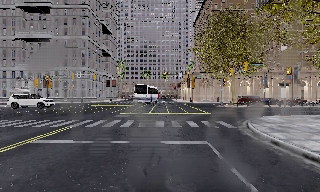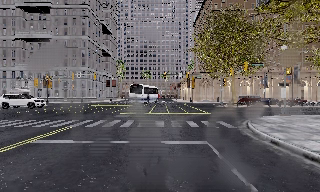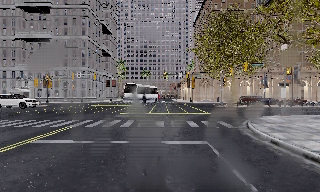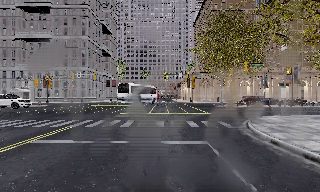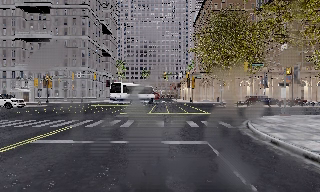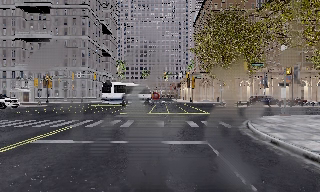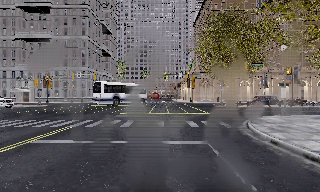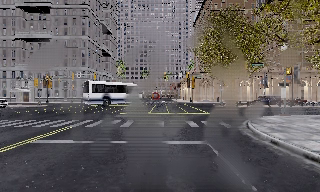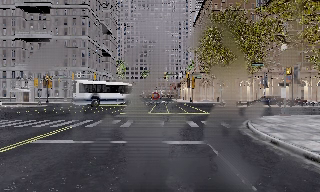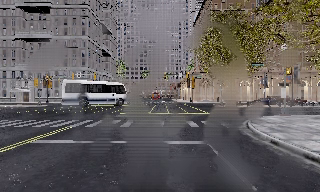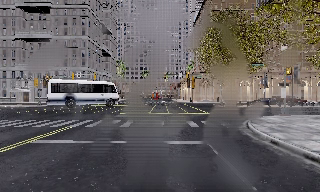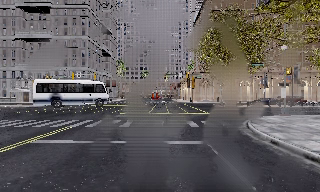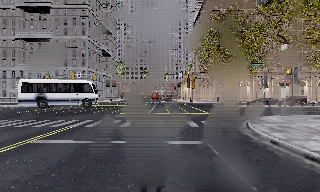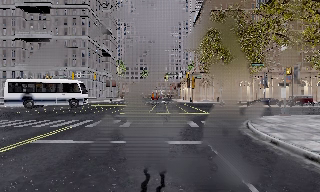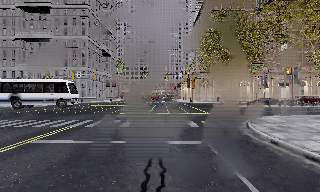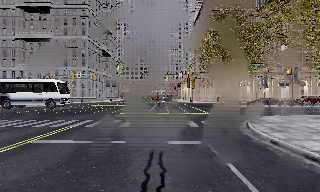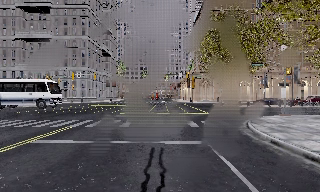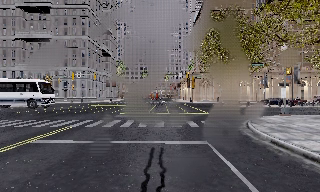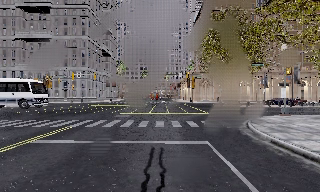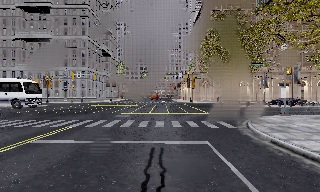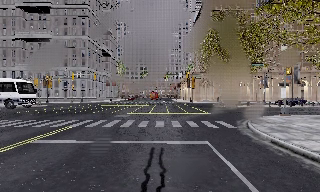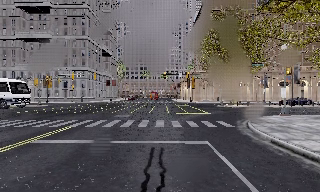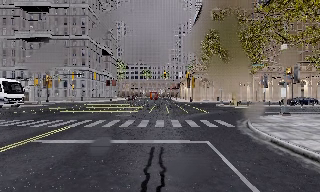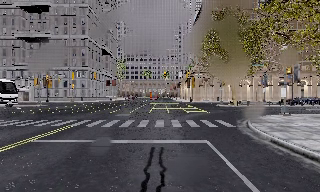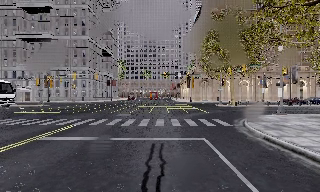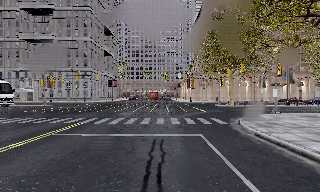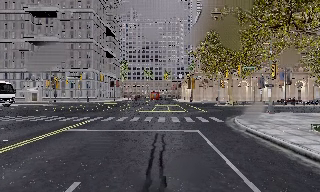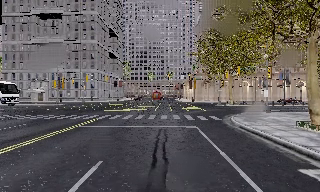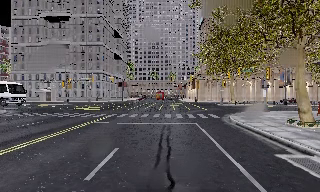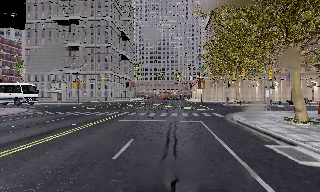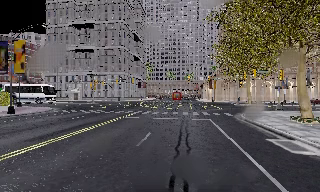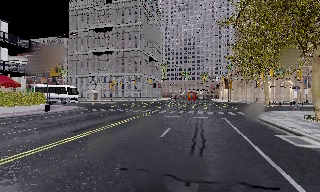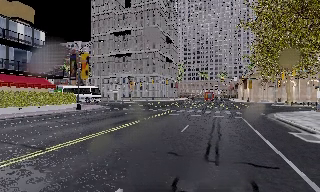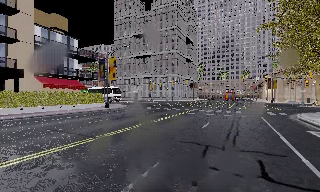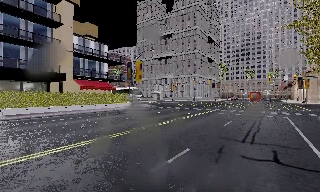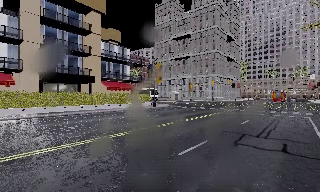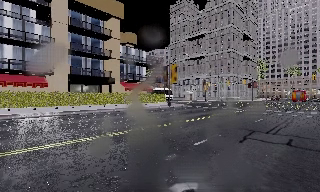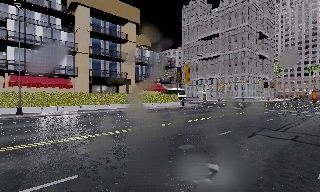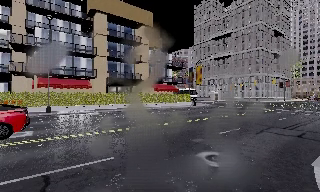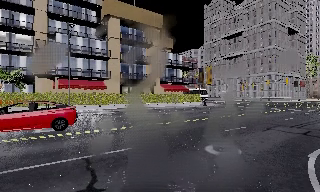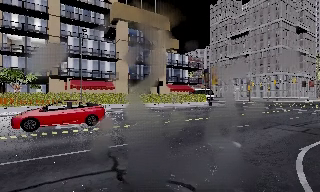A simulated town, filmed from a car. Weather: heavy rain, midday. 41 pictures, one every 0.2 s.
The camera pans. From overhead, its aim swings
counterclockwise.
The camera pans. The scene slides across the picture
to the right.
0.0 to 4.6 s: The camera keeps its place and its aim.
4.6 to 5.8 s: The camera travels backward, about 5 m, so what stands in front gets smaller. It gains speed.
5.8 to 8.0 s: The camera pans to its left, which is counterclockwise from overhead, by about 55 degrees. It travels backward, about 12 m.
The film runs backward here.
